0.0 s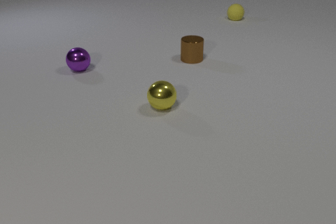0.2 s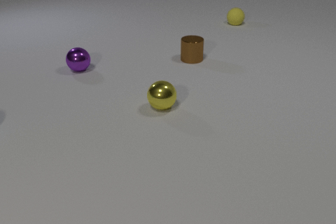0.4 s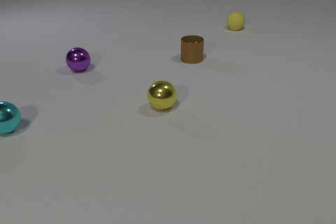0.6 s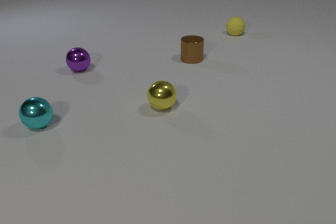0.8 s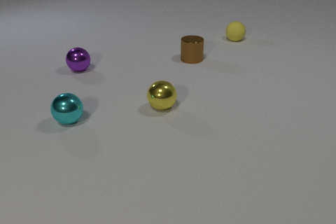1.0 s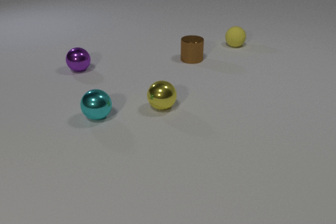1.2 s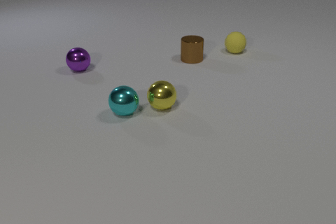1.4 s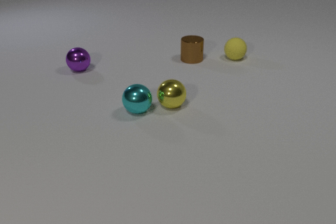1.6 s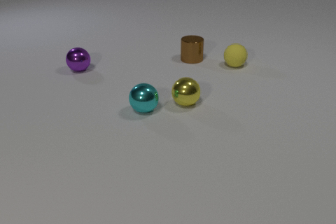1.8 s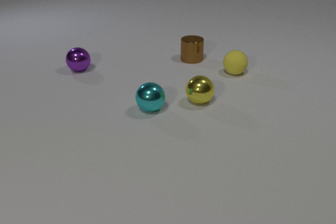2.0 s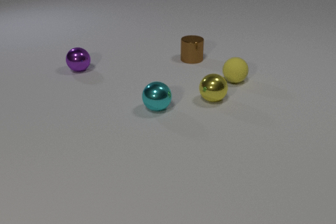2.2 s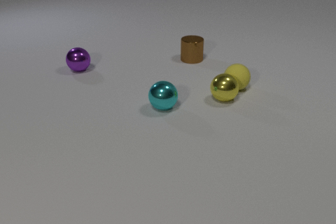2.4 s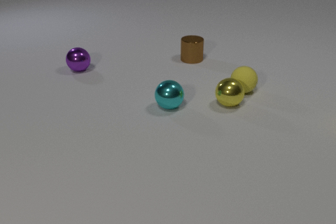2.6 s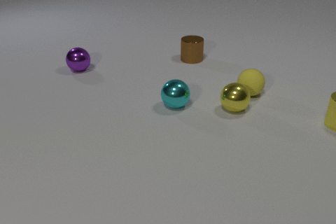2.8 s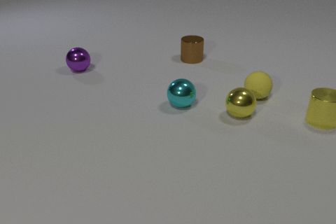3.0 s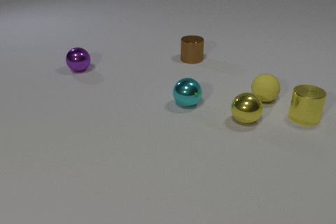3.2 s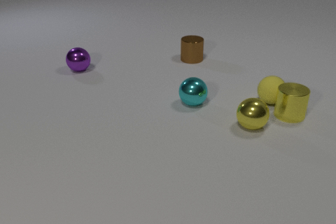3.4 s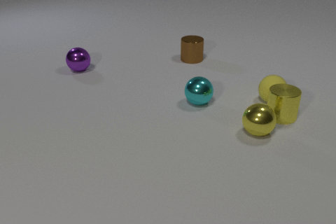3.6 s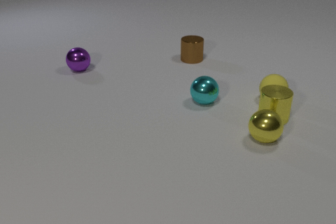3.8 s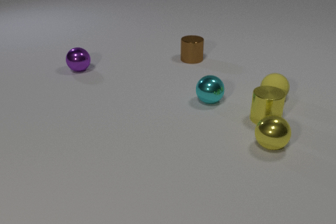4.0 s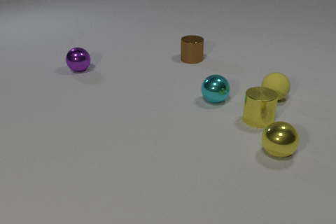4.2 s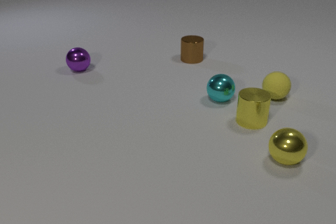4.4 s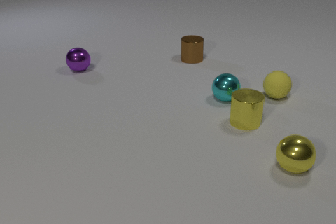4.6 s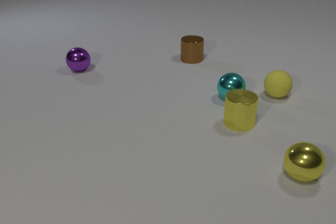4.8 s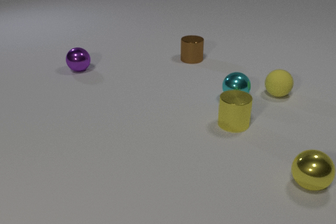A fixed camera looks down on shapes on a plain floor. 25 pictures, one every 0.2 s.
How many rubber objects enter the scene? 0.
What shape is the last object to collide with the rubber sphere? cylinder.
What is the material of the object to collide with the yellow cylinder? rubber.
0.0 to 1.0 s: The cyan metal sphere comes in at the left edge, rolls to the right. The yellow rubber sphere rolls toward the camera.
1.0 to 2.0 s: The cyan metal sphere rolls to the right. The yellow metal sphere rolls to the right. The yellow rubber sphere rolls toward the camera. The cyan metal sphere and the yellow metal sphere collide.
2.0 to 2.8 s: The cyan metal sphere rolls to the right. The yellow metal sphere rolls toward the camera and to the right. The yellow rubber sphere rolls toward the camera and to the right. The yellow metal cylinder comes in at the right edge, slides to the left. The yellow metal sphere and the yellow rubber sphere collide.
2.8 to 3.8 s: The cyan metal sphere rolls to the right. The yellow metal sphere rolls toward the camera and to the right. The yellow rubber sphere rolls to the right. The yellow metal cylinder slides to the left. The yellow rubber sphere and the yellow metal cylinder collide.
3.8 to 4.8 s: The cyan metal sphere rolls to the right and away from the camera. The yellow metal sphere rolls toward the camera and to the right. The yellow rubber sphere rolls away from the camera. The yellow metal cylinder slides to the left and toward the camera.
